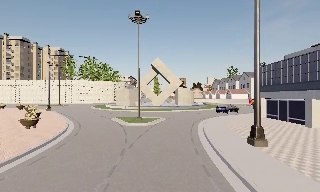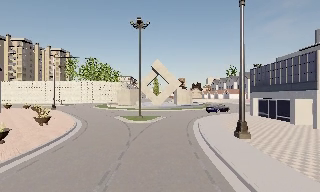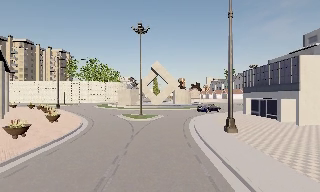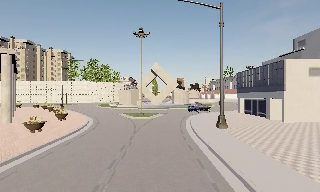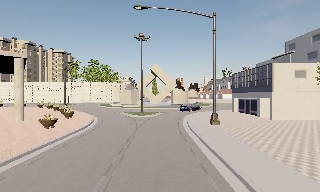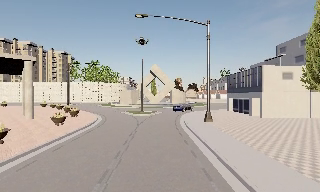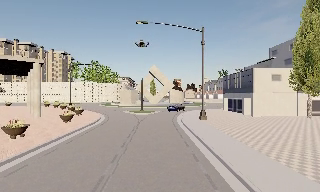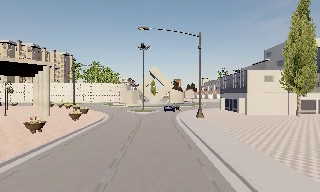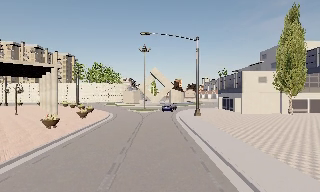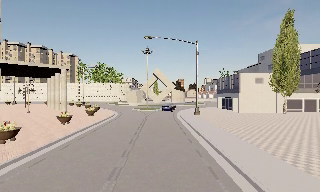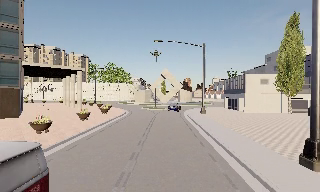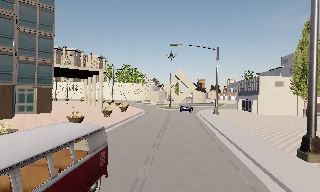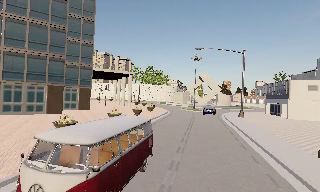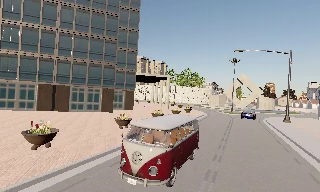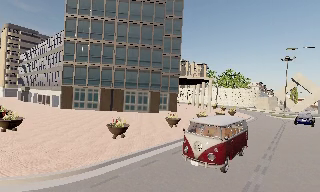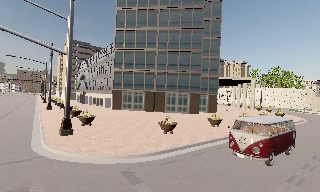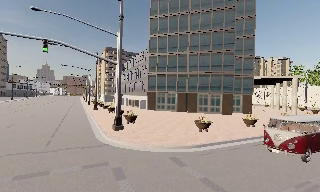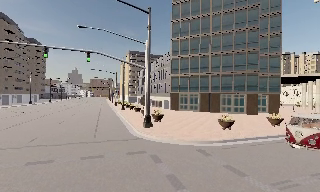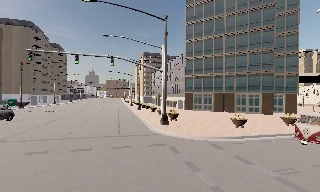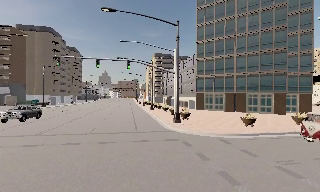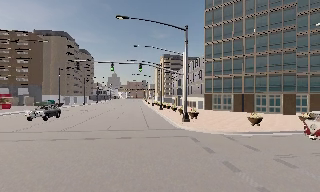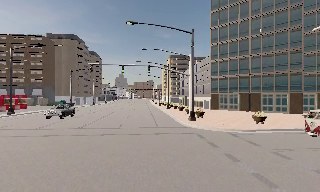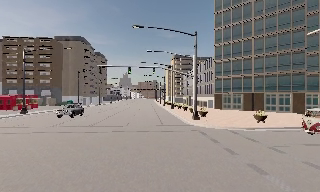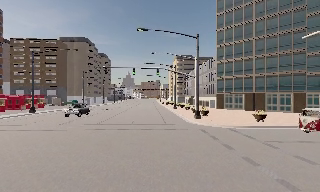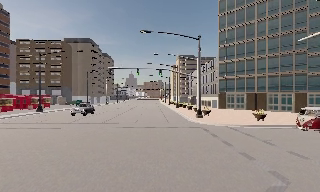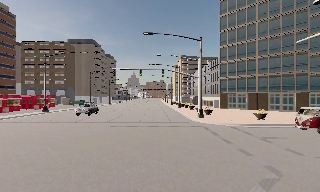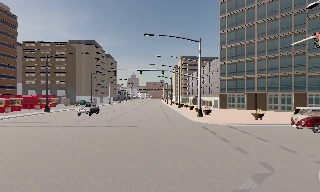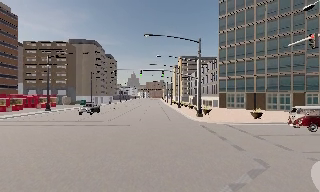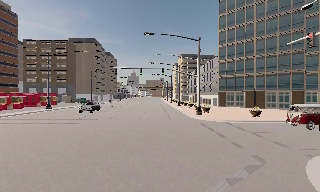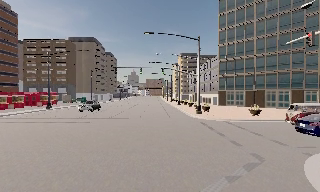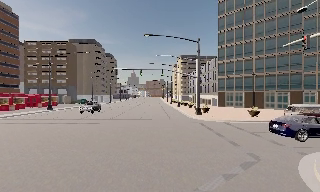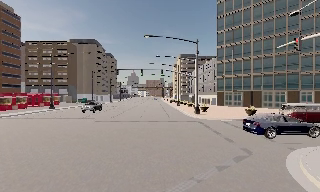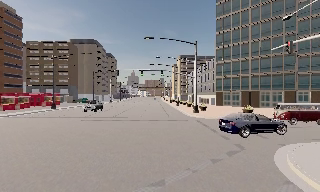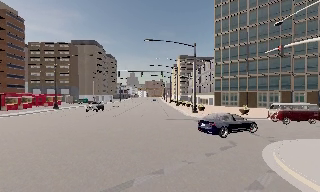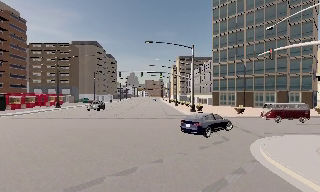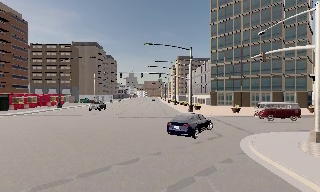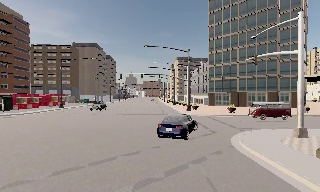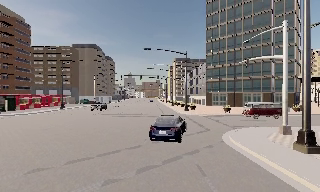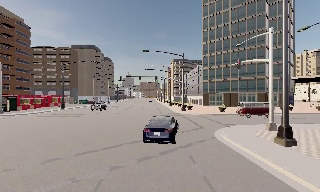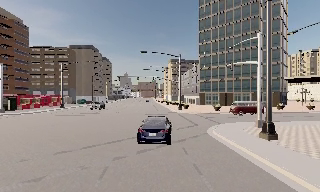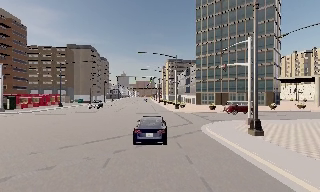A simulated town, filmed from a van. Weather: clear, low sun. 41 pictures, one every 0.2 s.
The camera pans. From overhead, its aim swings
counterclockwise.
The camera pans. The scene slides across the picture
to the right.
0.0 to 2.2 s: The camera travels backward, about 17 m, so what stands in front gets smaller.
2.2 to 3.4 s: The camera pans to its left, which is counterclockwise from overhead, by about 65 degrees. It travels backward and to its left, about 10 m.
3.4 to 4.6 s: The camera swings to its left by about 15 degrees, and the scene slides to the right. It travels backward, about 6 m, so what stands in front gets smaller.
4.6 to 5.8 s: The camera travels backward, about 2 m, so what stands in front gets smaller. It loses speed.
5.8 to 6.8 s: The camera travels backward, about 3 m, so what stands in front gets smaller. It gains speed.
6.8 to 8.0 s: The camera travels backward, about 6 m, so what stands in front gets smaller.
The film runs backward here.
